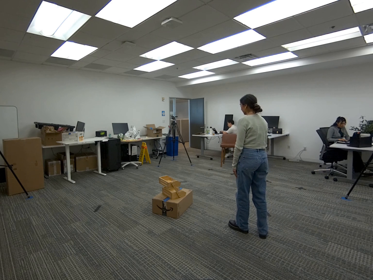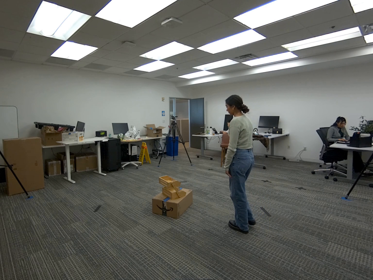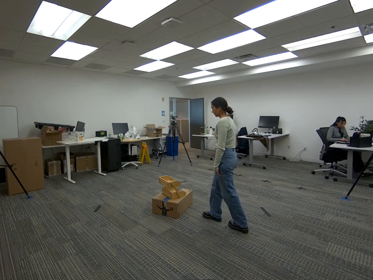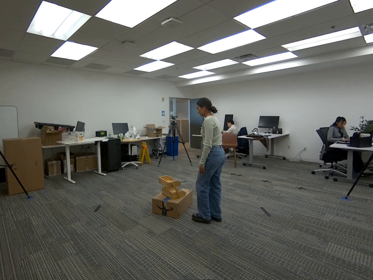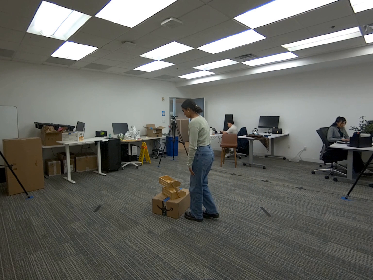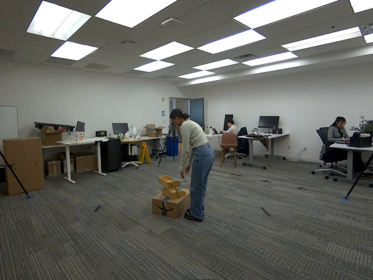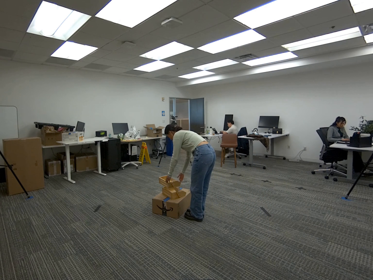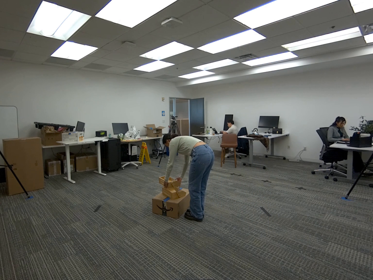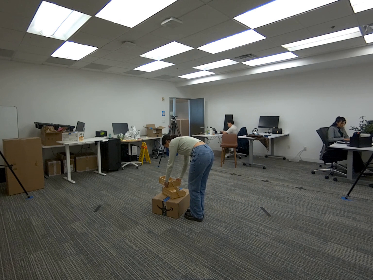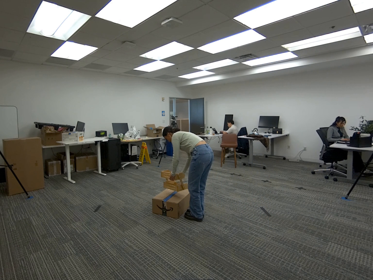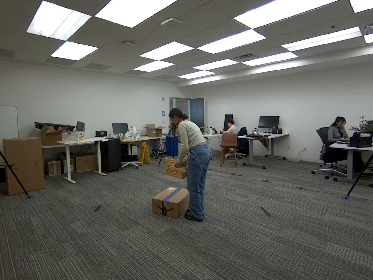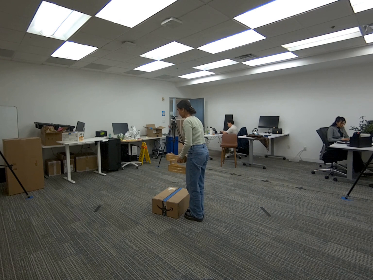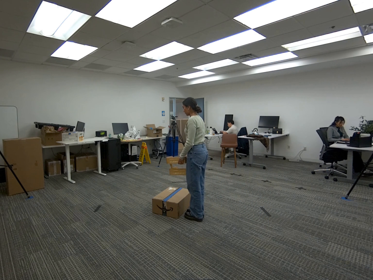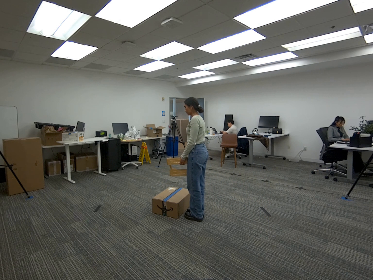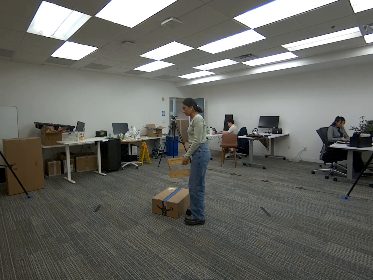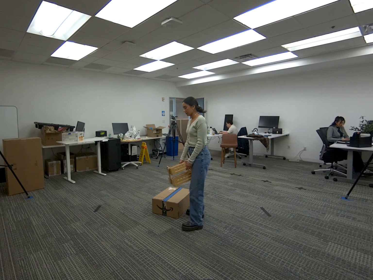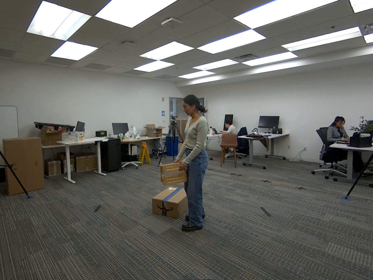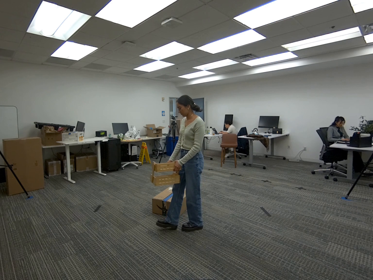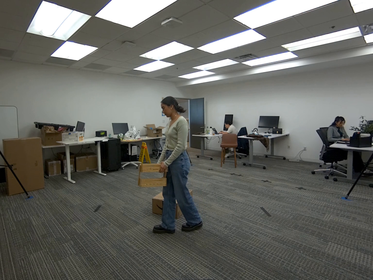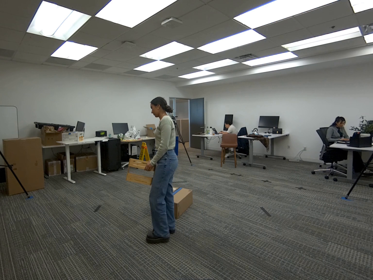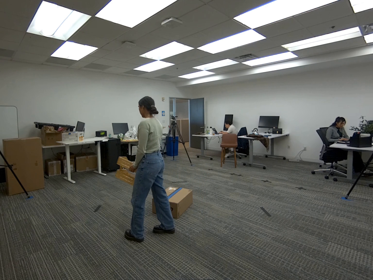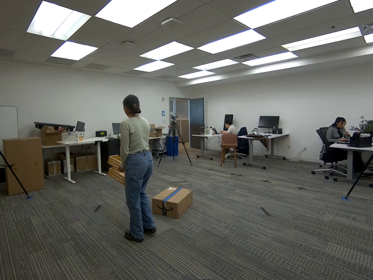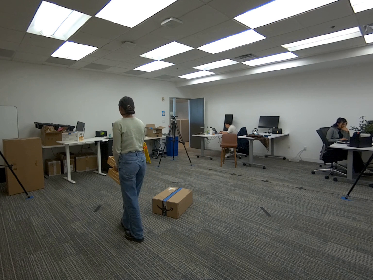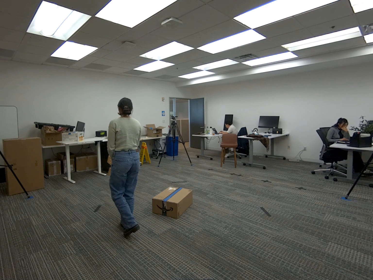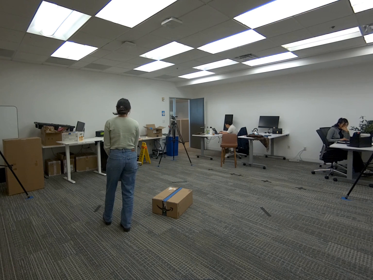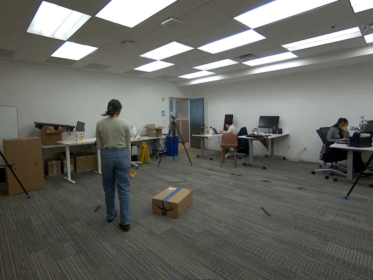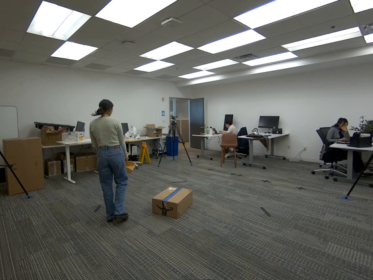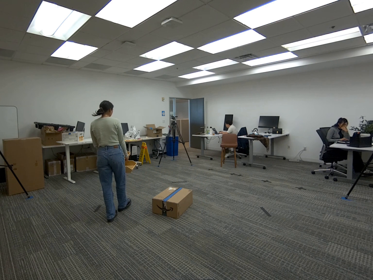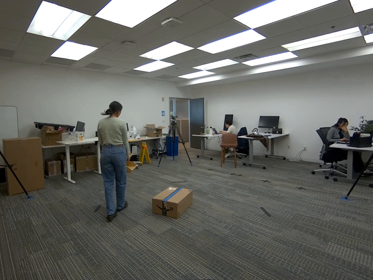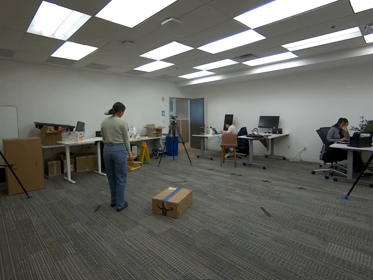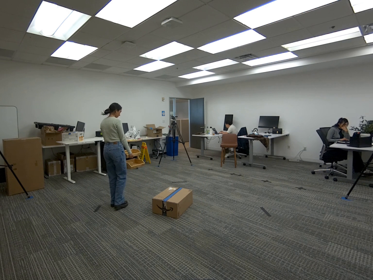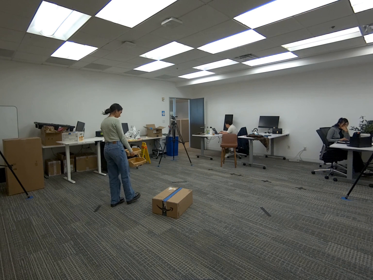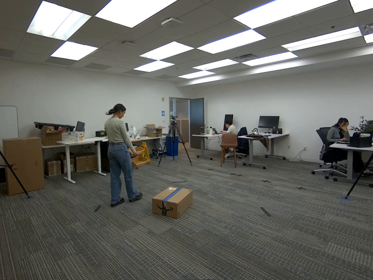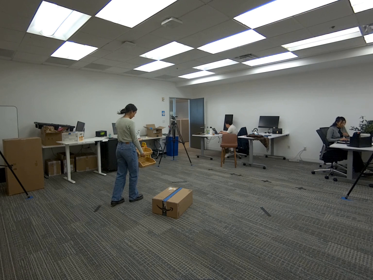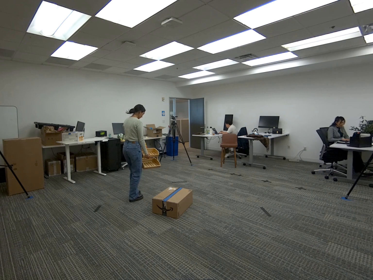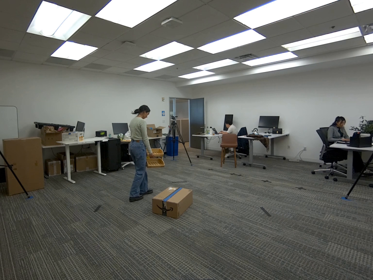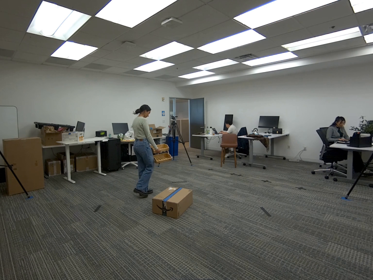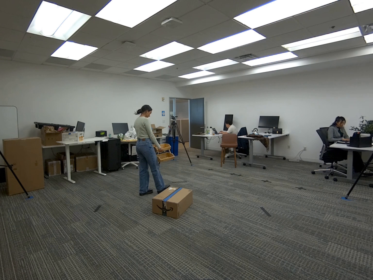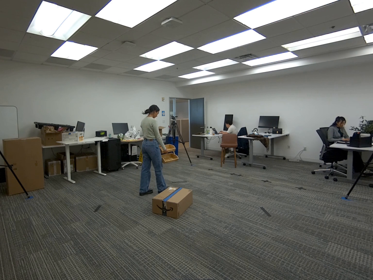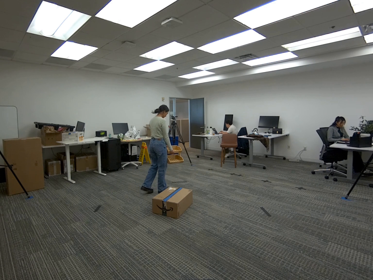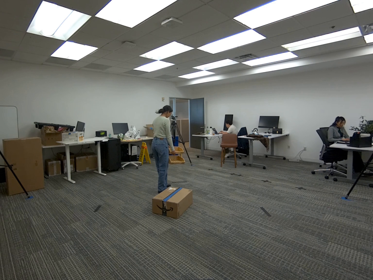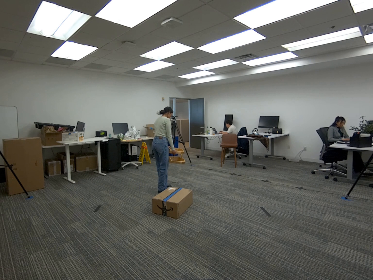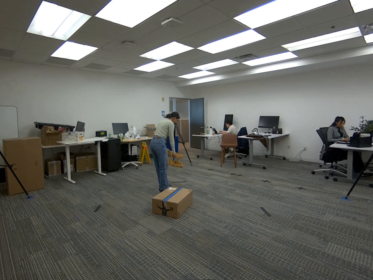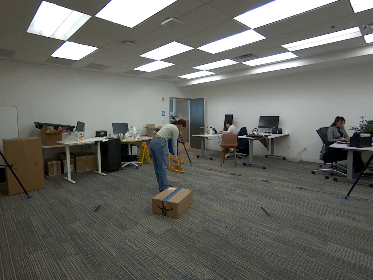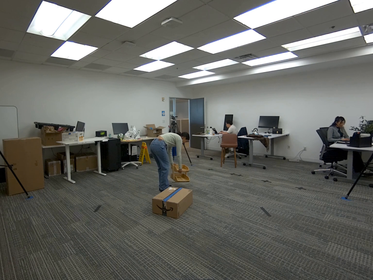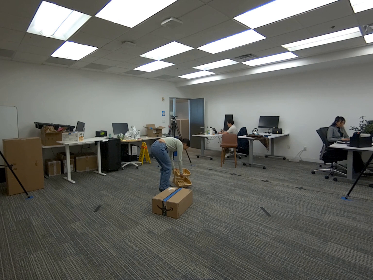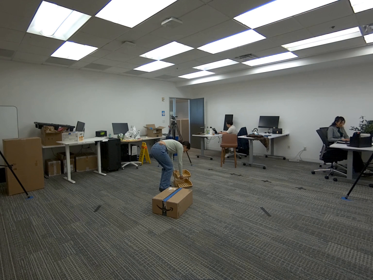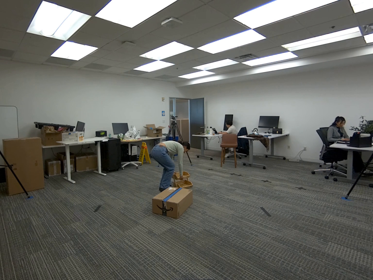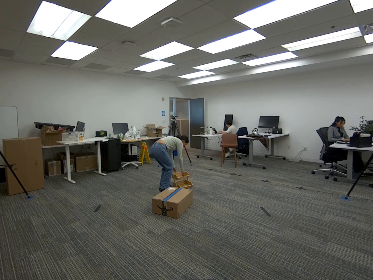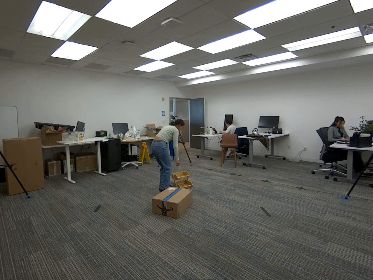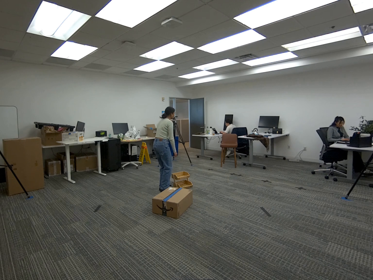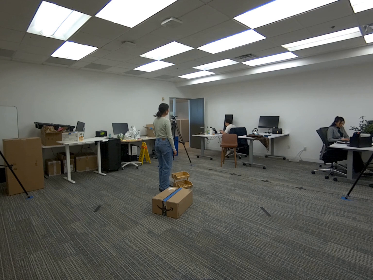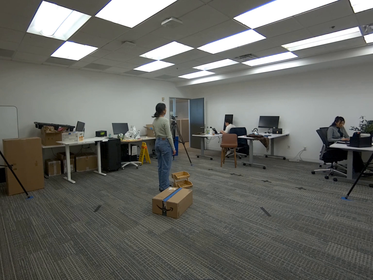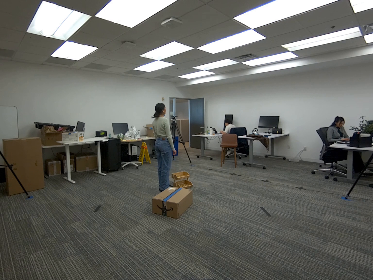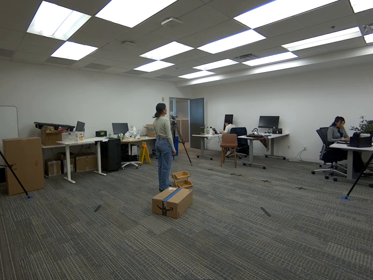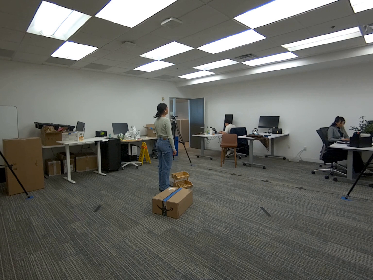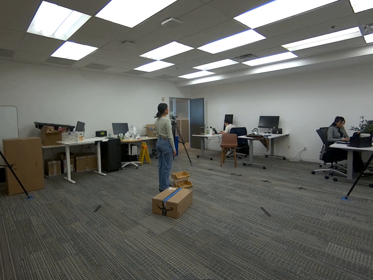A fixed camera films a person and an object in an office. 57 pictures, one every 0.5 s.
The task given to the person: Walk over to the wooden crate on the big brown box and pick up the wooden crate and place on the ground.
